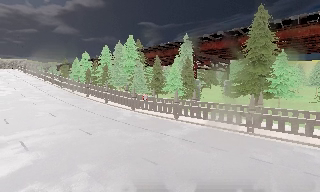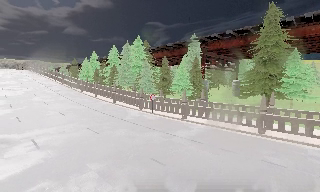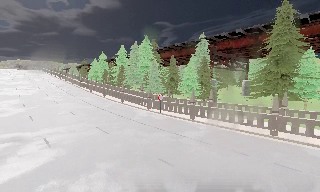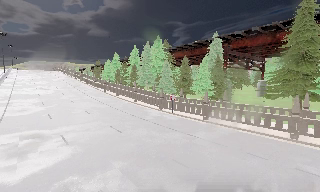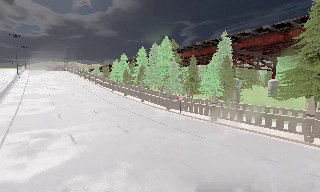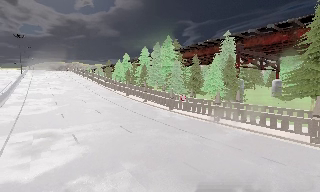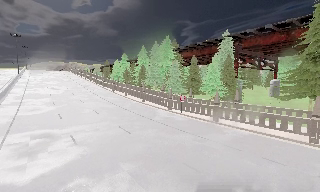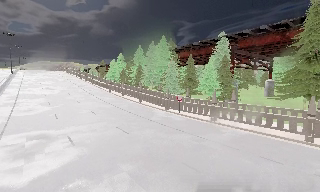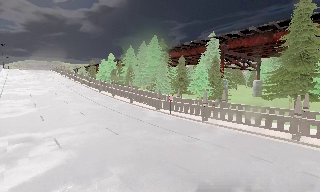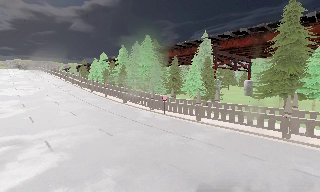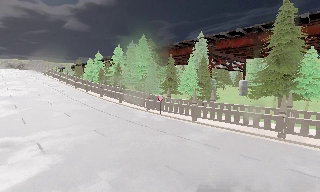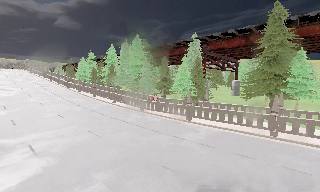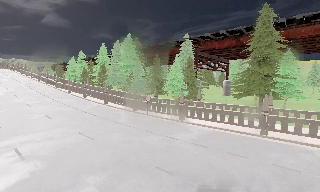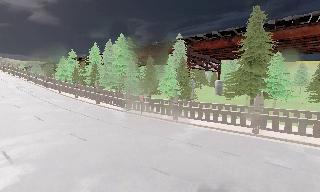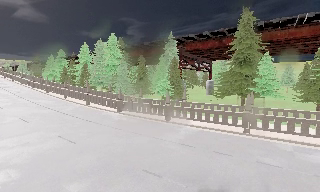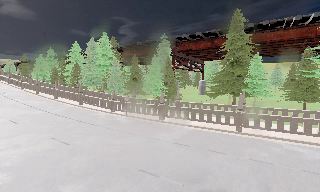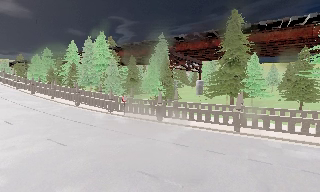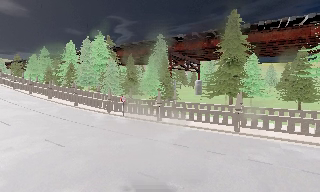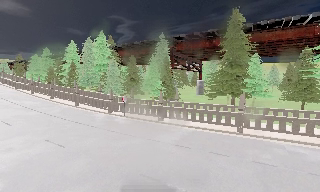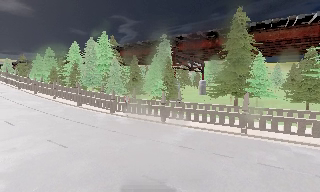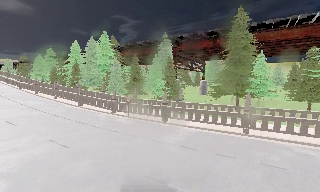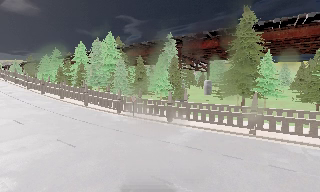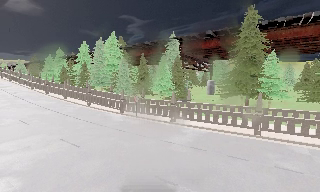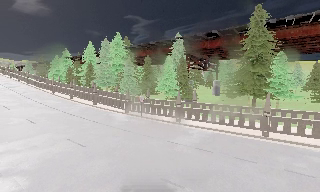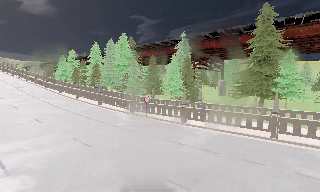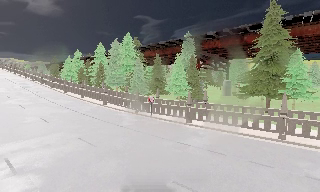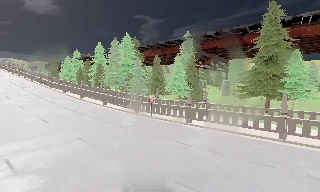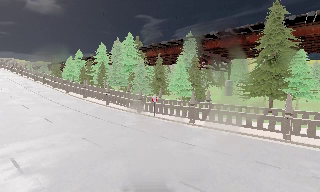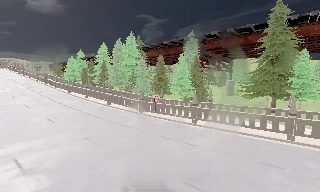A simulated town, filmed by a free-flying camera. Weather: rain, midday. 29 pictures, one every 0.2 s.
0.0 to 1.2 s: The camera swings to its left by about 10 degrees, and the scene slides to the right.
1.2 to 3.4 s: The camera pans to its right, which is clockwise from overhead, by about 25 degrees. It travels to its left and forward, about 1 m.
3.4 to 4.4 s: The camera shifts only a little, or ends up much as it began.
4.4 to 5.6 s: The camera travels to its left, about 0.5 m, so close, fixed things drift to the right.
The film runs forward here.
